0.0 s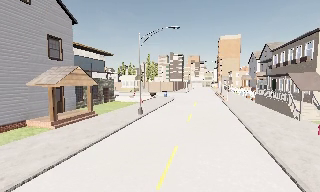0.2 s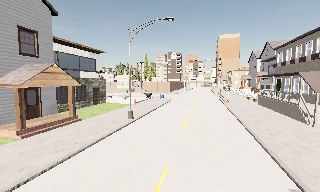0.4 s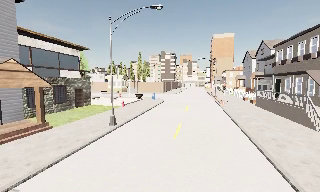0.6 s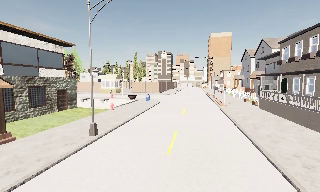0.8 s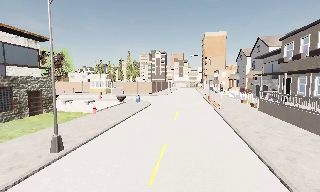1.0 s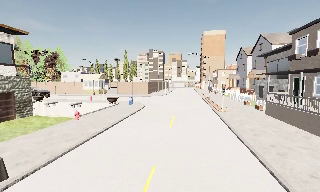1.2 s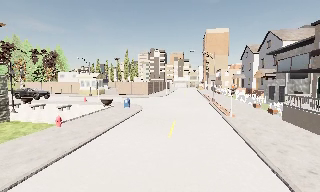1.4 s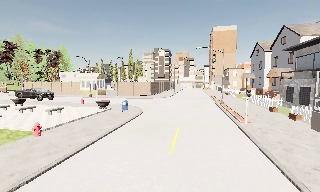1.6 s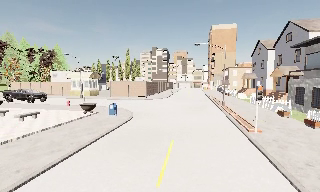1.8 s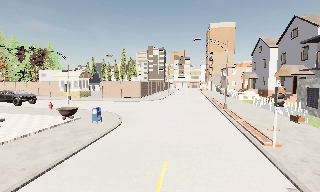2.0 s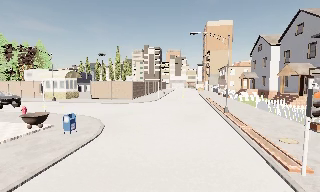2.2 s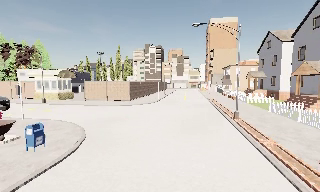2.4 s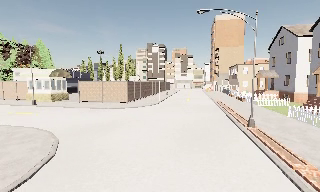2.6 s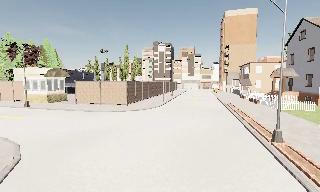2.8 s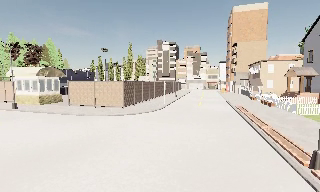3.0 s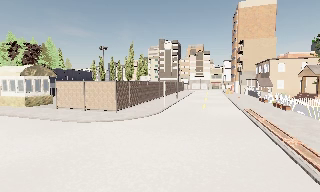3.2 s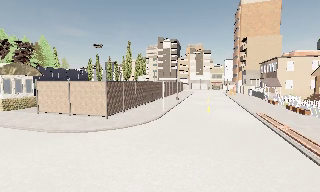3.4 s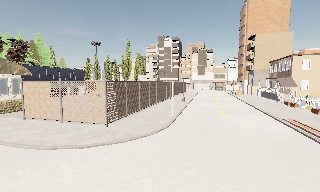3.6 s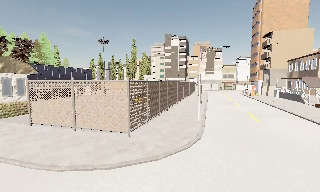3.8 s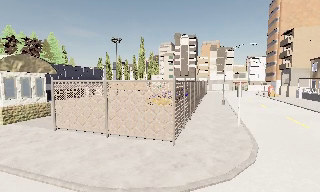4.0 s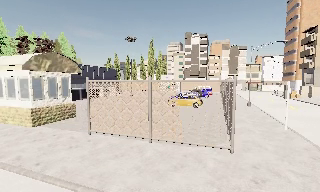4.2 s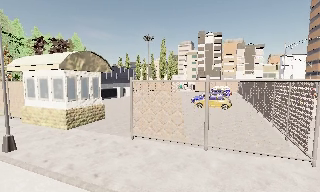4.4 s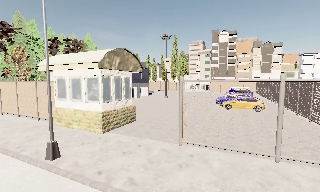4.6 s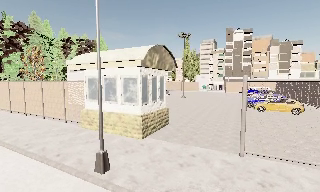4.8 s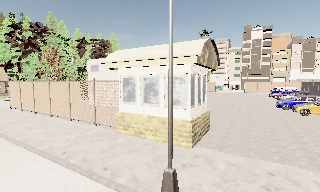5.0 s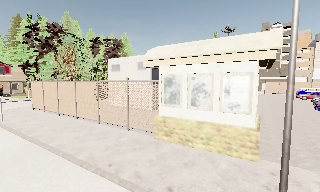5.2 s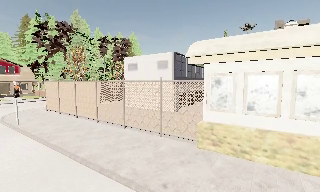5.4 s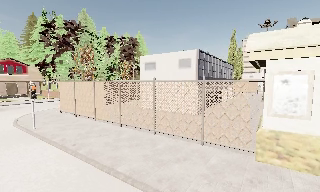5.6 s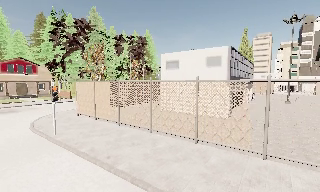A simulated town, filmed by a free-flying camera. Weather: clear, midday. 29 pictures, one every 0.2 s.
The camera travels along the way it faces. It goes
forward.
0.0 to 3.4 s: The camera travels forward, about 40 m, so what stands in front looms larger.
3.4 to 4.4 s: The camera travels to its left and forward, about 12 m, so close, fixed things drift to the right.
4.4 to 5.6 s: The camera pans to its left, which is counterclockwise from overhead, by about 10 degrees. It travels to its left and forward, about 14 m, so close, fixed things drift to the right.
The film runs forward here.
